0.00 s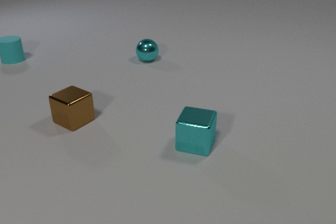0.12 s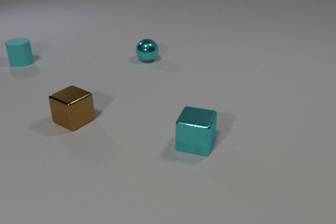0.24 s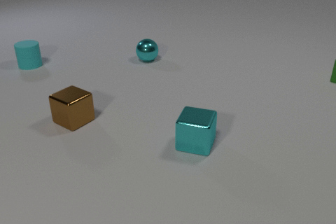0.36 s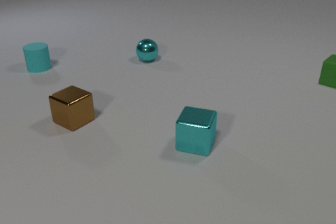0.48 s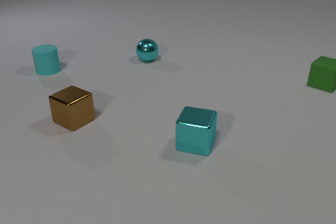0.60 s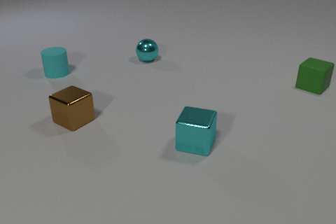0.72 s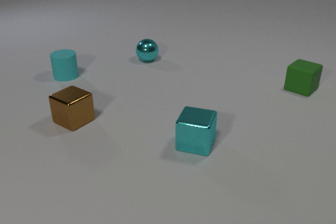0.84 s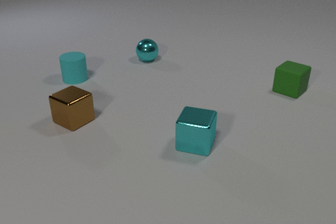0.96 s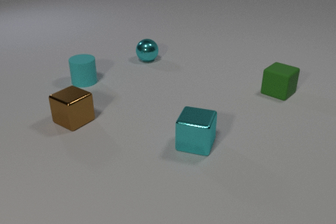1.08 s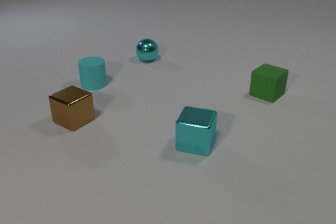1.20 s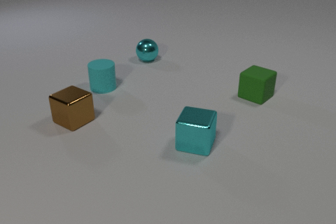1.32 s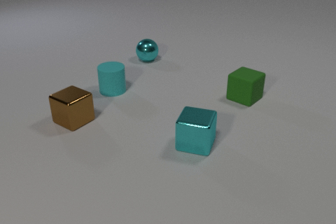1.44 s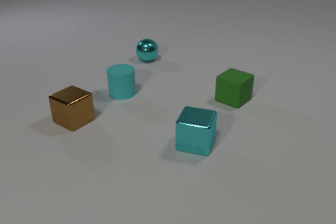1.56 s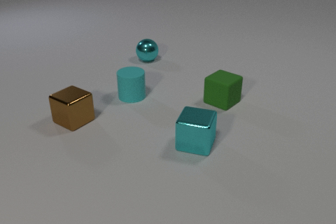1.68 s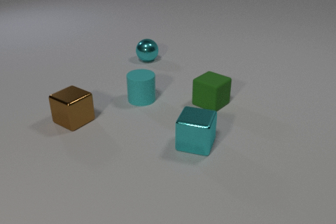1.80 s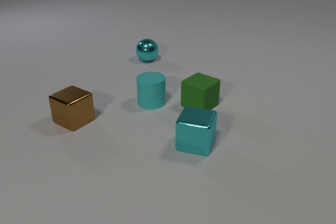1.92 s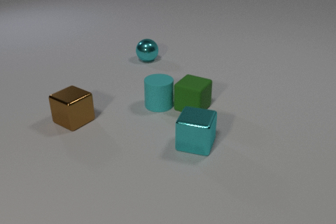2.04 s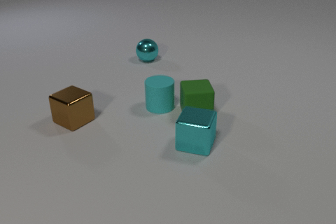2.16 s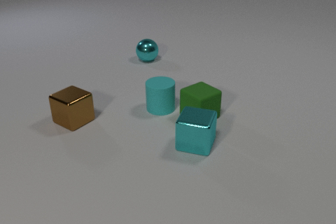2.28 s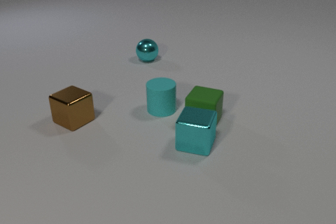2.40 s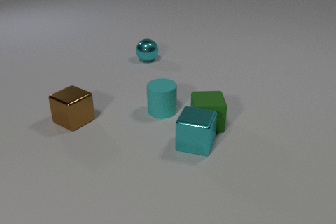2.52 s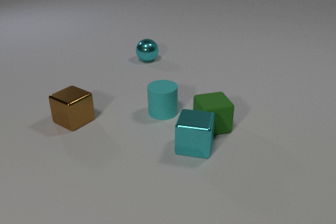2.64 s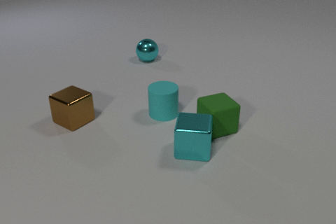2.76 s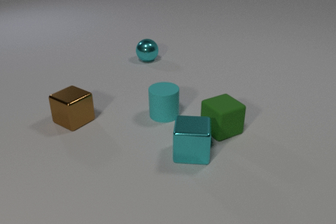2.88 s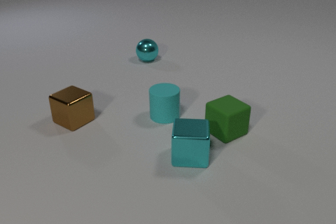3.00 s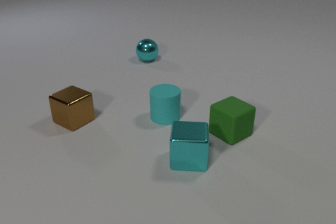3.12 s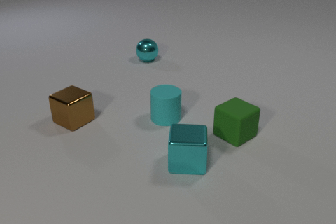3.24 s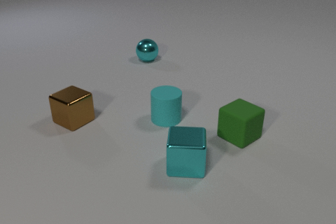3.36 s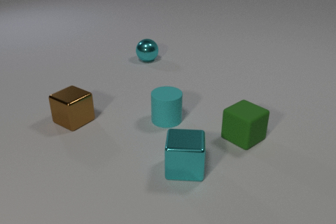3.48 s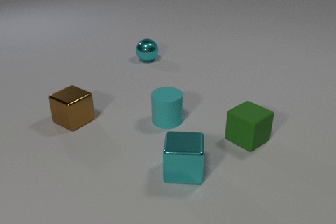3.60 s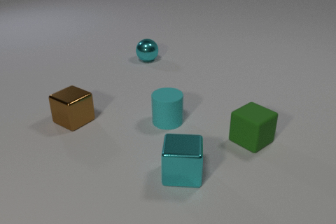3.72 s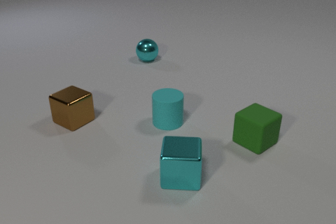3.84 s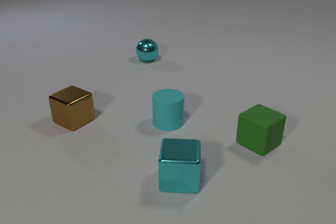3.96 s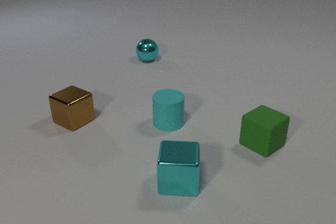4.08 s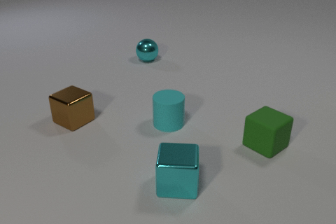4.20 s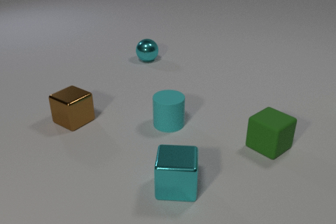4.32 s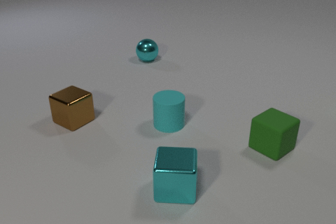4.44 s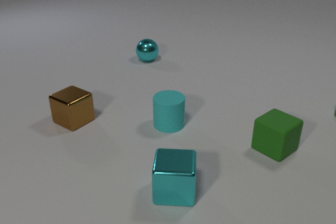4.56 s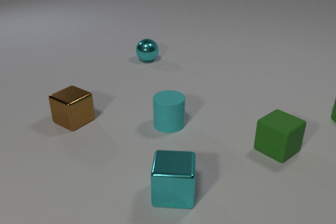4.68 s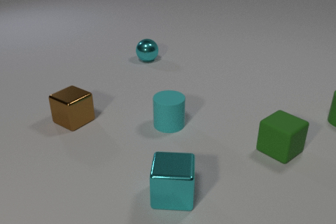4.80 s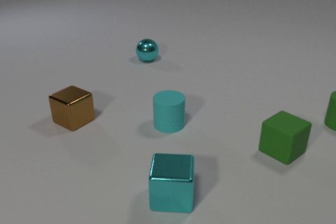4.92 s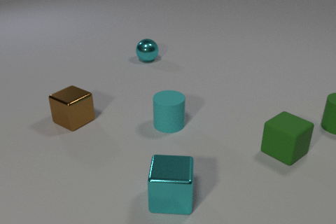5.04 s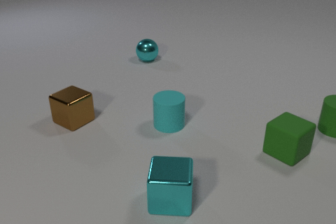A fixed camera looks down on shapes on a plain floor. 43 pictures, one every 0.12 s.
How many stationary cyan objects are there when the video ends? 2.
What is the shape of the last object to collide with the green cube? cube.
How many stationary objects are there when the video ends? 3.
0.00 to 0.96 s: The cyan rubber cylinder slides toward the camera and to the right. The green rubber cube comes in at the right edge, slides to the left and toward the camera.
0.96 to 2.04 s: The cyan rubber cylinder slides to the right and toward the camera. The green rubber cube slides to the left and toward the camera. The cyan rubber cylinder and the green rubber cube collide.
2.04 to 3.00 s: The cyan rubber cylinder slides toward the camera. The green rubber cube slides toward the camera and to the right. The cyan metal cube slides toward the camera. The green rubber cube and the cyan metal cube collide.
3.00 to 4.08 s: The cyan rubber cylinder slides toward the camera. The green rubber cube slides to the right and toward the camera. The cyan metal cube slides toward the camera.
4.08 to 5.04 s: The green rubber cube slides to the right. The cyan metal cube slides toward the camera. The green rubber cylinder comes in at the right edge, slides toward the camera.
